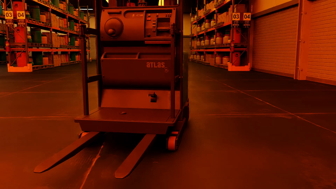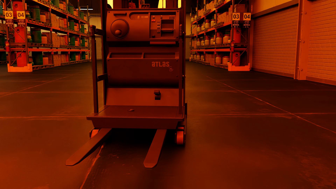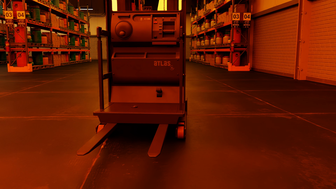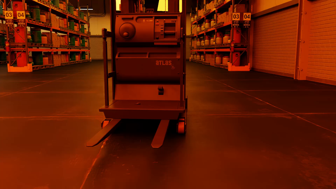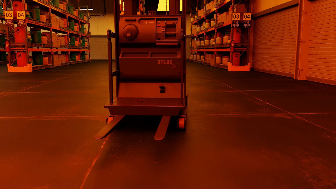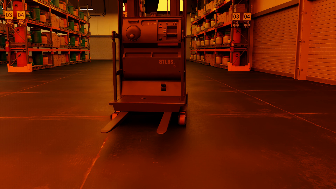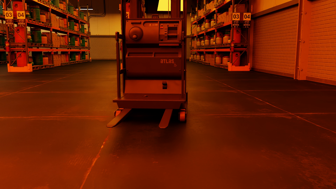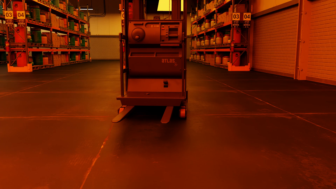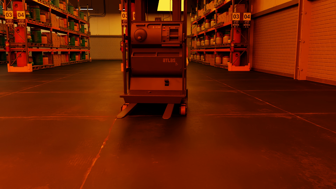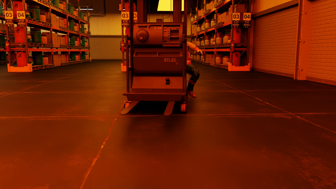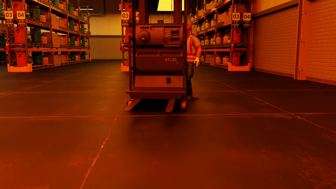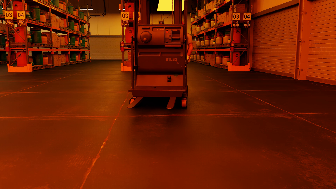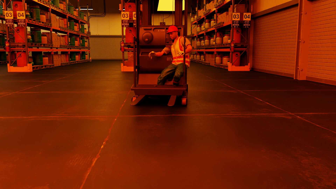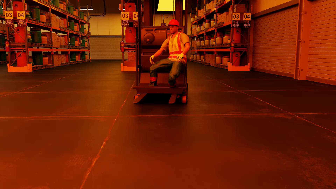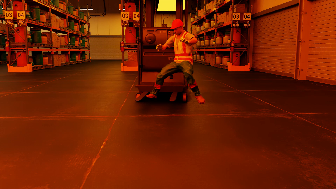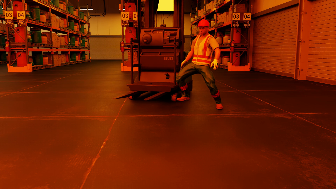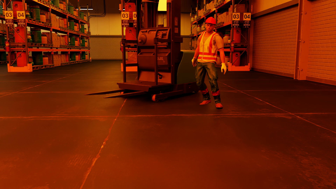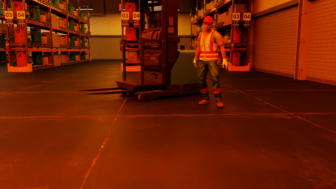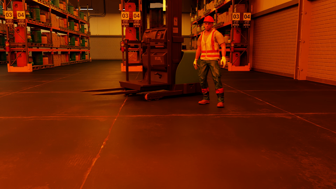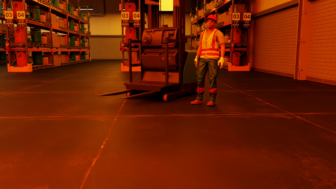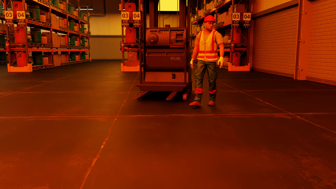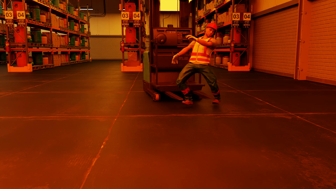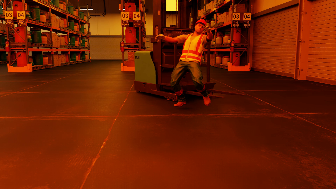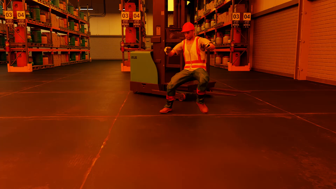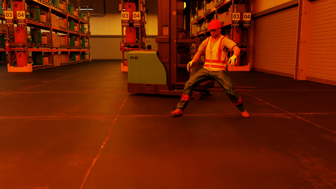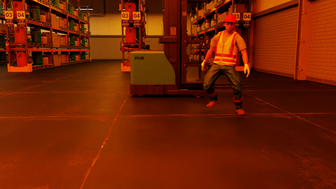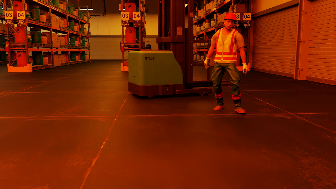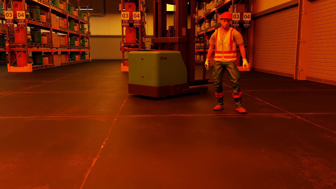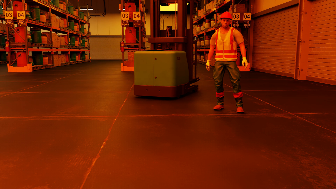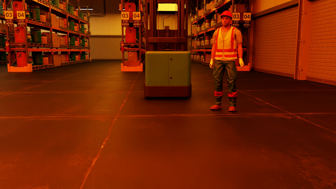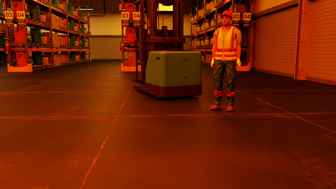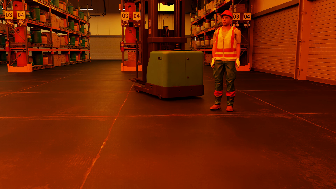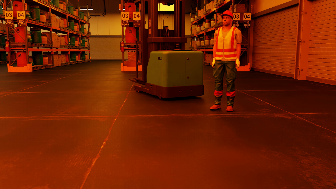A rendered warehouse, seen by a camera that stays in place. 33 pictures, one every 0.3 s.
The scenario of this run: Near miss between a forklift and a person.
